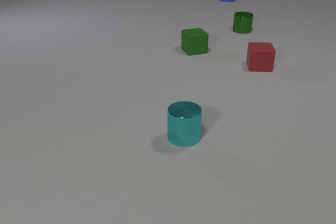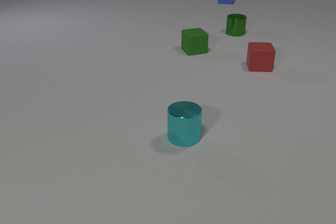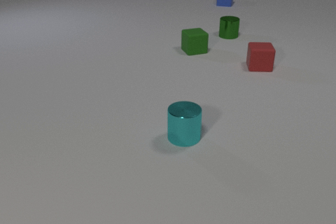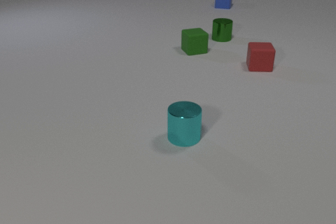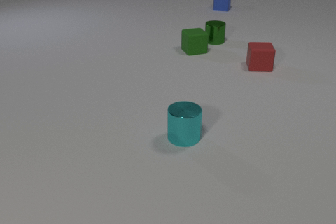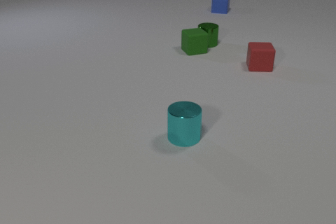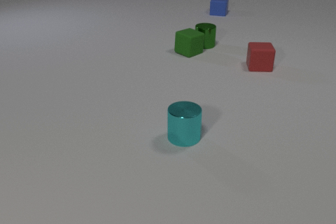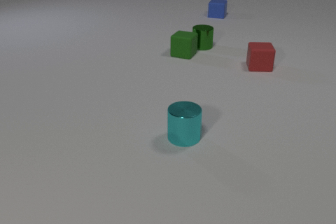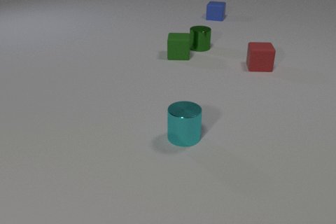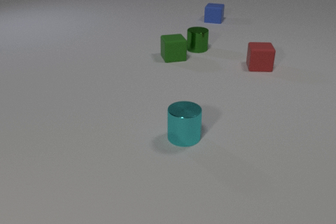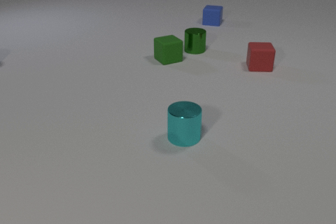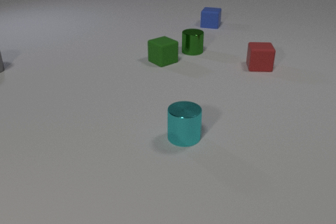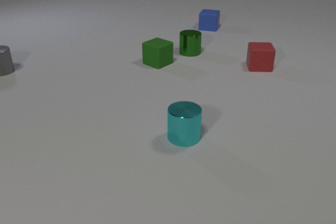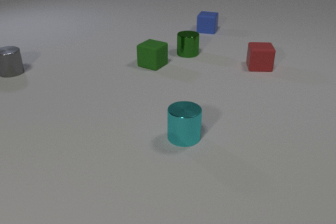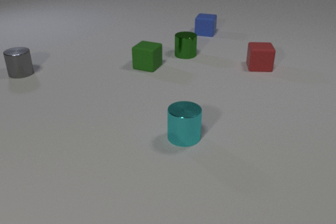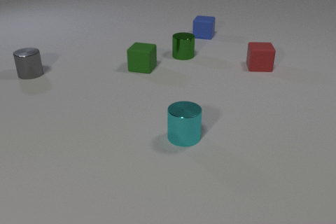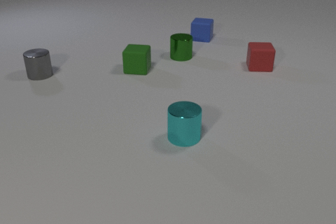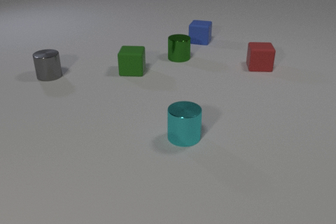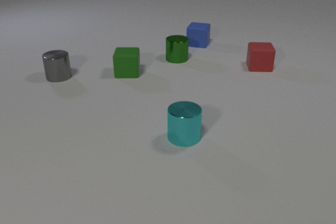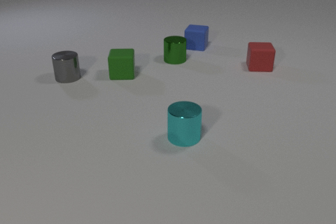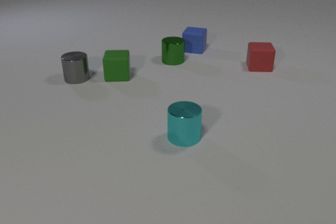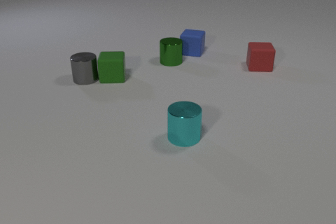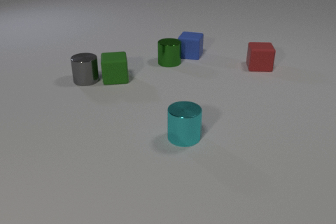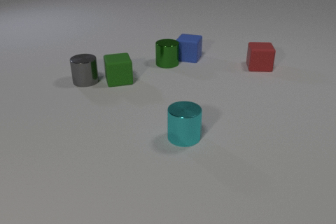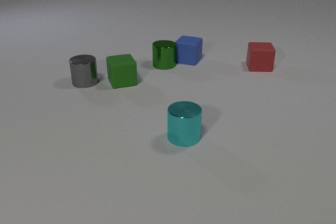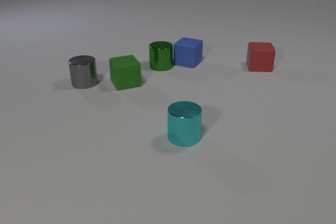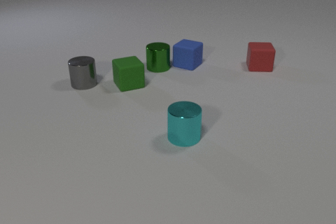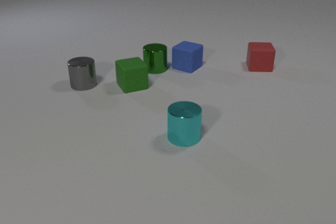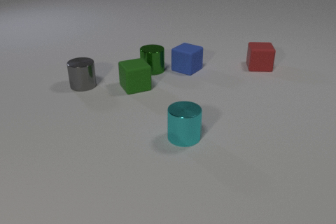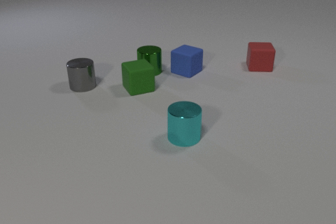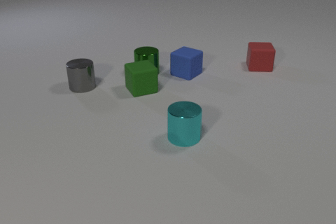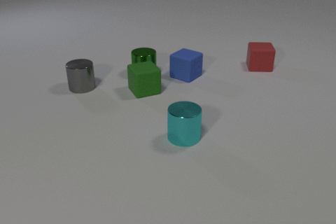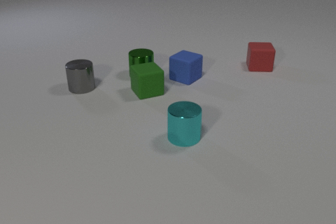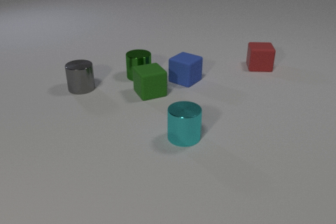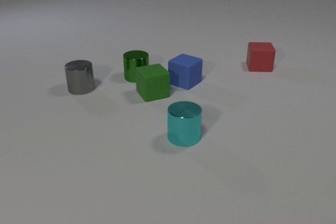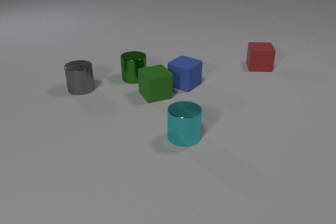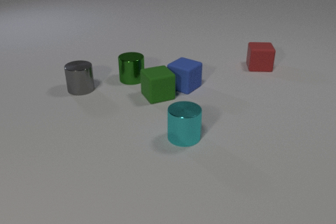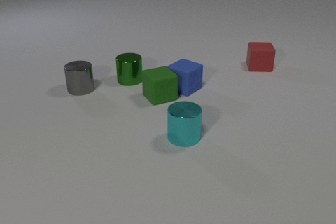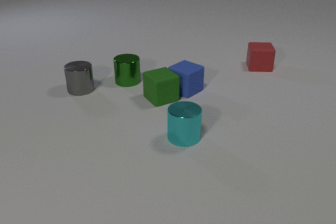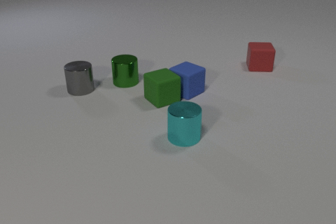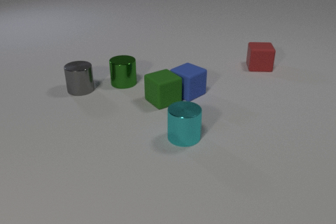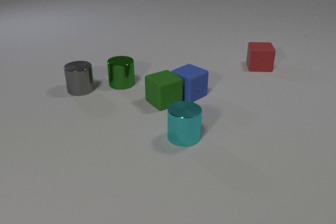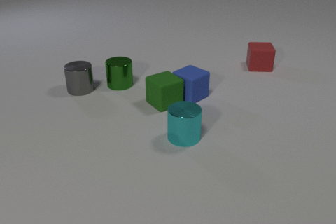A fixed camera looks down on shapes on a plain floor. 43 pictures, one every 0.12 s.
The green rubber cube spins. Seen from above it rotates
counterclockwise.
The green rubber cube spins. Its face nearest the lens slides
to the right.
0.00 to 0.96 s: The green metal cylinder slides toward the camera and to the left. The green rubber cube slides to the left and toward the camera, spins counterclockwise seen from above by about 60 degrees, its near face sliding to the right. The blue rubber cube slides toward the camera. The green metal cylinder and the green rubber cube collide.
0.96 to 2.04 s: The green metal cylinder slides toward the camera and to the left. The green rubber cube slides to the left and toward the camera, spins so that its near face slides to the right, counterclockwise seen from above. The gray metal cylinder comes in at the left edge, slides to the right and toward the camera. The blue rubber cube slides toward the camera.
2.04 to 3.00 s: The green metal cylinder slides toward the camera and to the left. The green rubber cube slides toward the camera, spins so that its near face slides to the right, counterclockwise seen from above. The gray metal cylinder slides to the right and toward the camera. The blue rubber cube slides toward the camera. The green rubber cube and the gray metal cylinder collide. The green metal cylinder and the blue rubber cube collide.
3.00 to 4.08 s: The green metal cylinder slides toward the camera and to the left. The green rubber cube slides to the right and toward the camera. The gray metal cylinder slides toward the camera. The blue rubber cube slides toward the camera.
4.08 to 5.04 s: The green metal cylinder slides to the left and toward the camera. The green rubber cube slides toward the camera and to the right. The blue rubber cube slides toward the camera. The green rubber cube and the blue rubber cube collide.
What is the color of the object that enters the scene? gray.
Are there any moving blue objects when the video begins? yes.
How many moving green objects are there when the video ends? 2.
